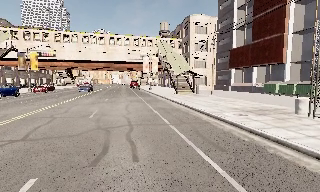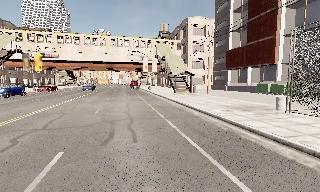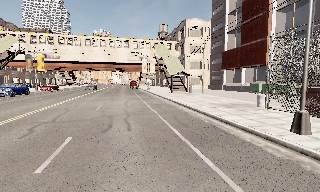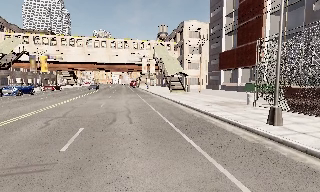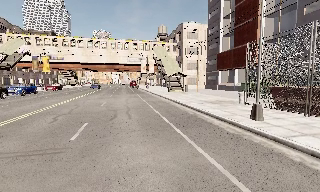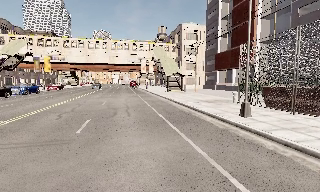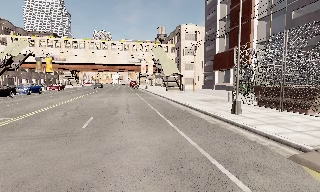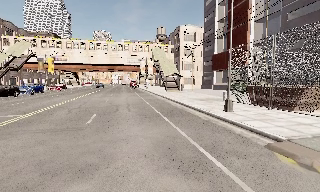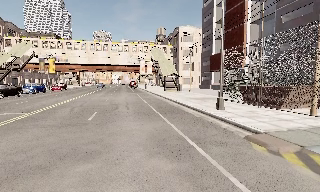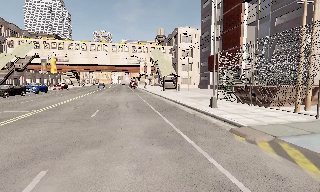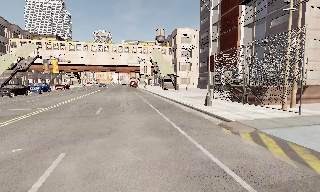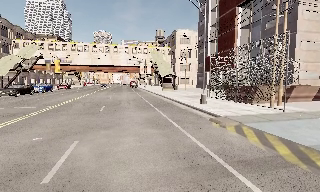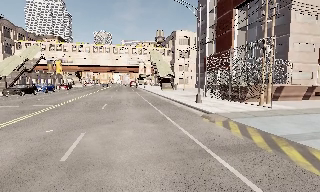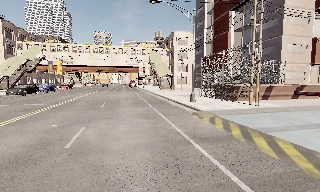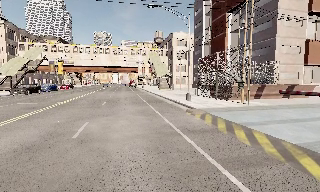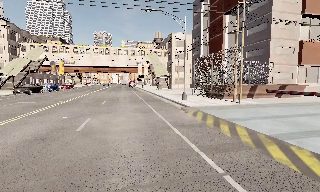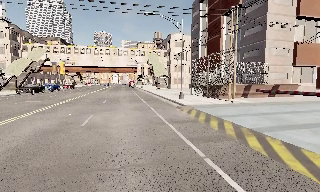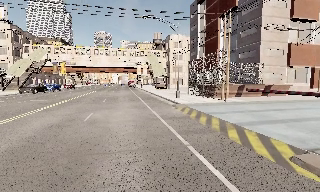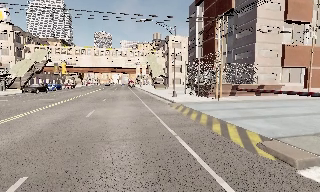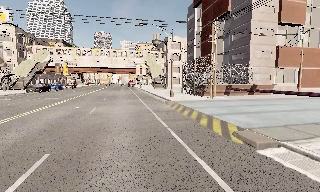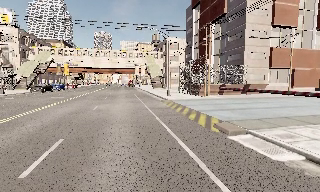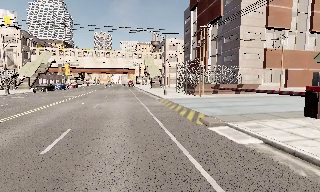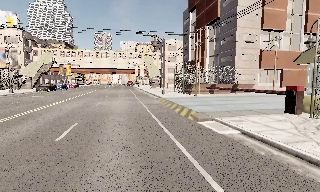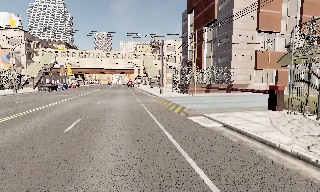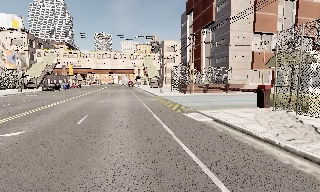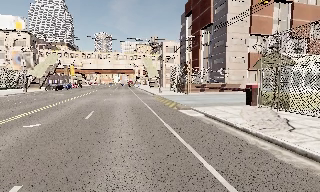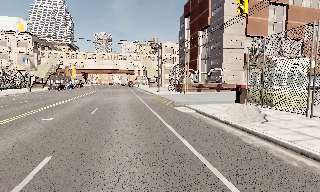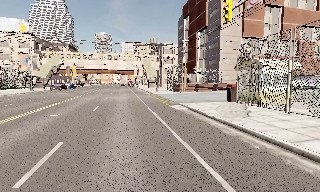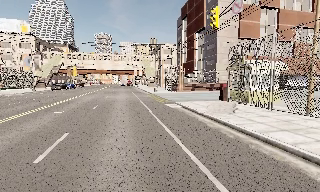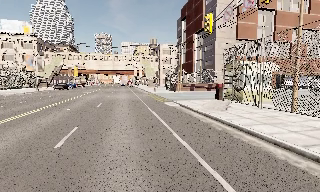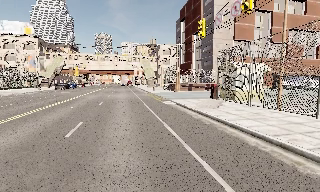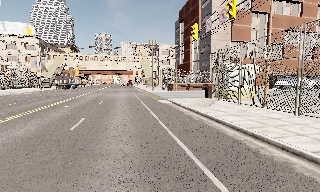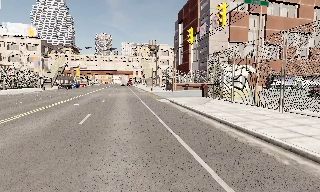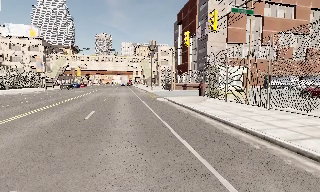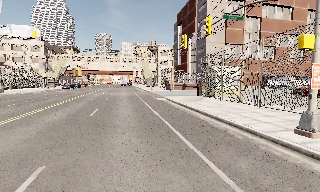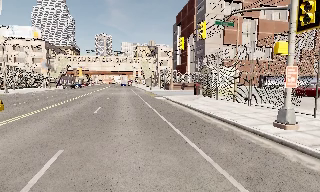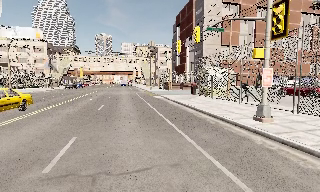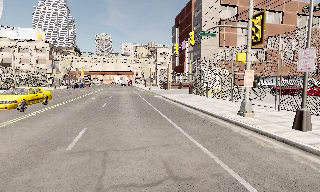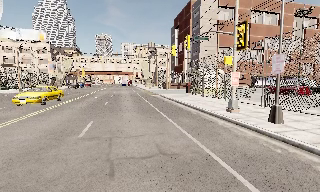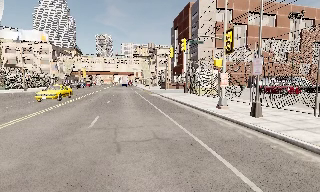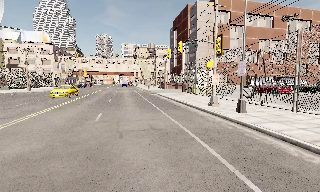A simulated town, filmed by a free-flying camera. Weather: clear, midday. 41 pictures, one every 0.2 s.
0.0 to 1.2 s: The camera travels backward, about 5 m, so what stands in front gets smaller. It loses speed.
1.2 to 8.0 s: The camera travels backward, about 30 m, so what stands in front gets smaller.
The film runs backward here.
